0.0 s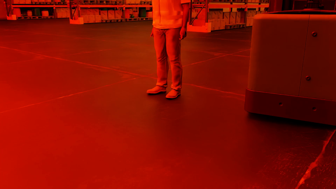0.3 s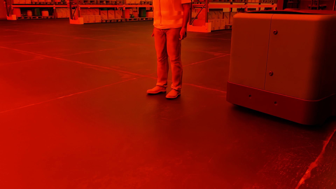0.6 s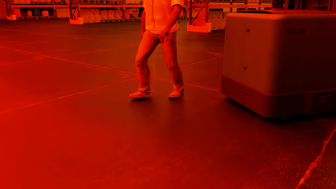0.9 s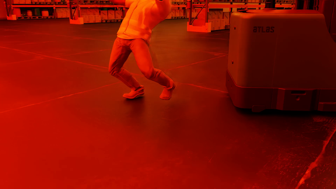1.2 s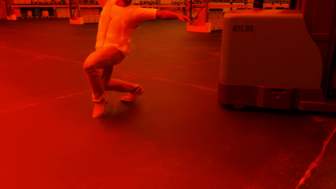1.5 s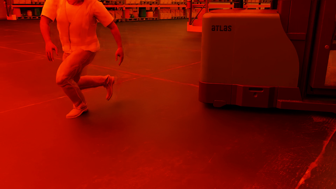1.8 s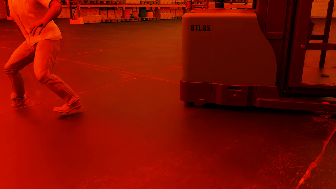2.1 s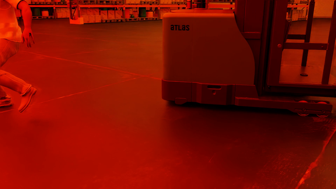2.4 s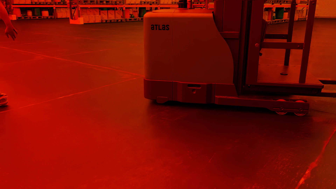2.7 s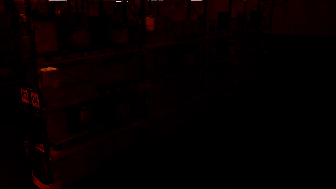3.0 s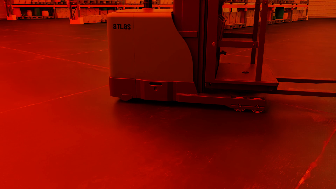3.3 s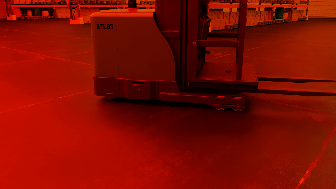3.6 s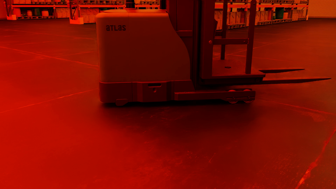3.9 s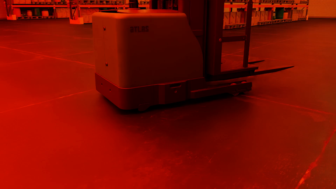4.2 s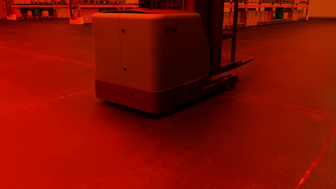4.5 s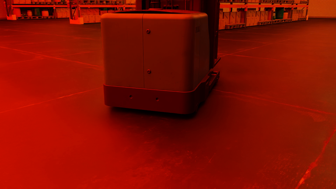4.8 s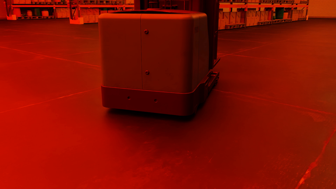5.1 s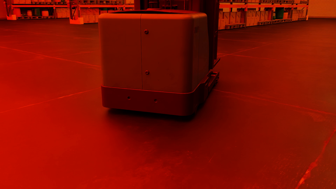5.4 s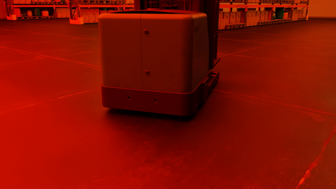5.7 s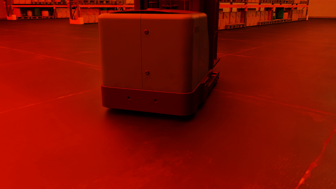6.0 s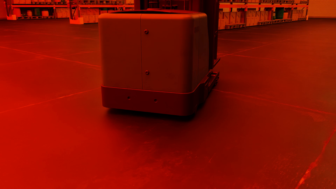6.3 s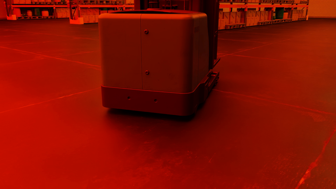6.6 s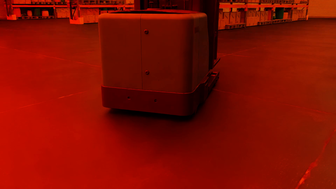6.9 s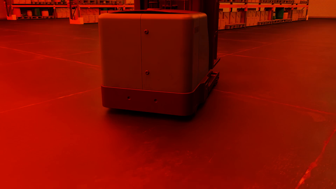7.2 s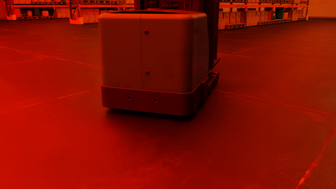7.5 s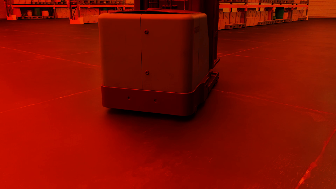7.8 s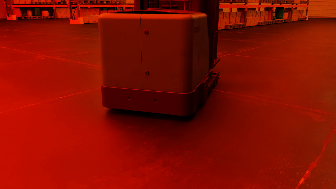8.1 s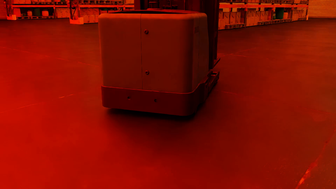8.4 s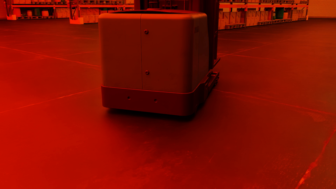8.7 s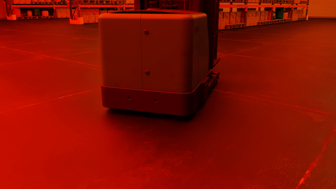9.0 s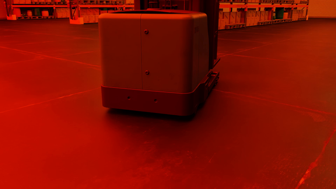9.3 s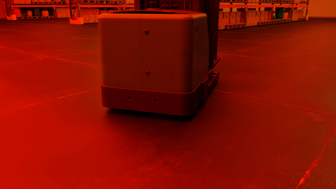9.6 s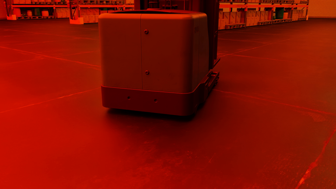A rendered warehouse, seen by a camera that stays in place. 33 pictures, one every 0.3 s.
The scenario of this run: Near miss between a forklift and a person.
